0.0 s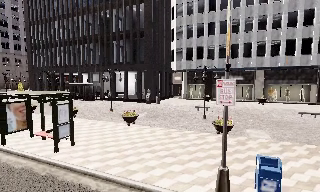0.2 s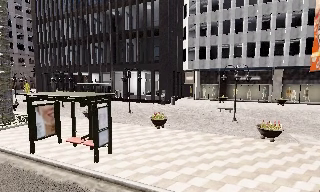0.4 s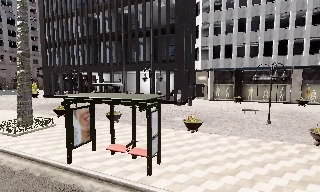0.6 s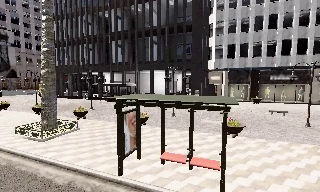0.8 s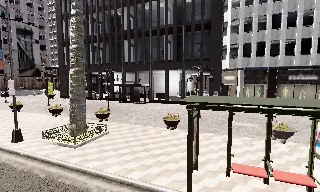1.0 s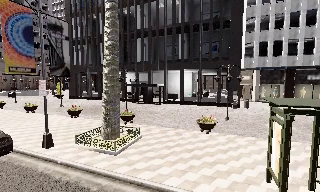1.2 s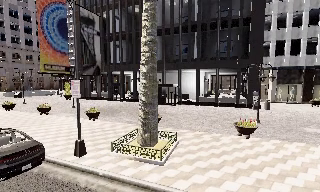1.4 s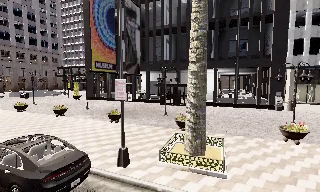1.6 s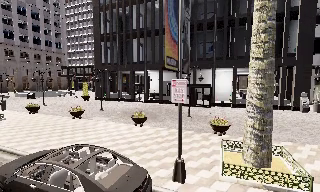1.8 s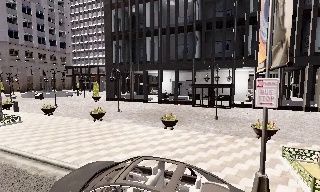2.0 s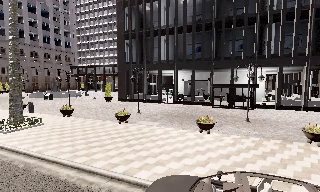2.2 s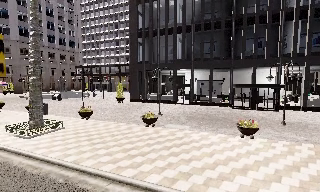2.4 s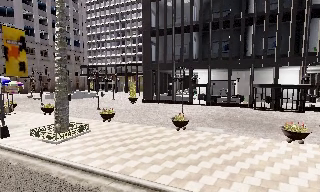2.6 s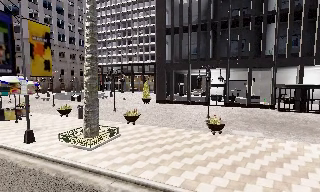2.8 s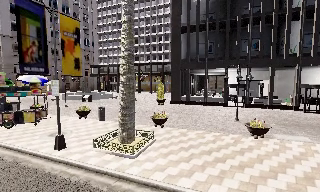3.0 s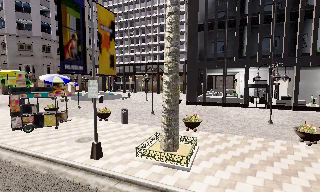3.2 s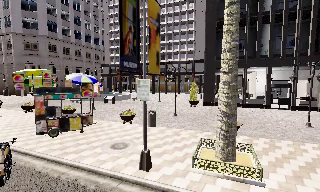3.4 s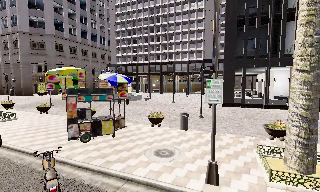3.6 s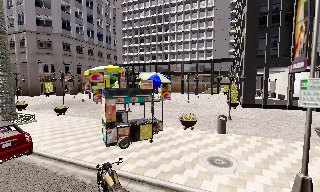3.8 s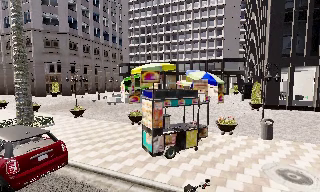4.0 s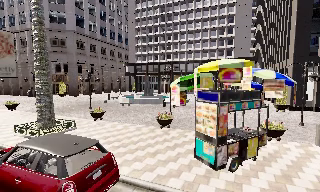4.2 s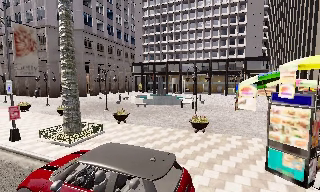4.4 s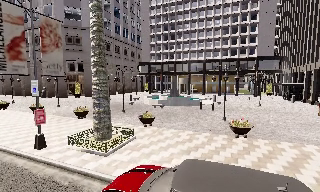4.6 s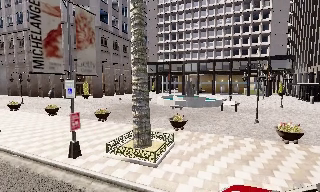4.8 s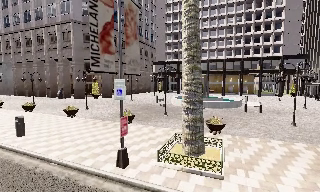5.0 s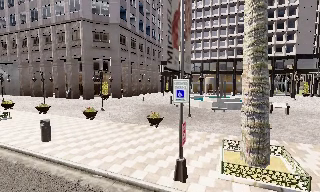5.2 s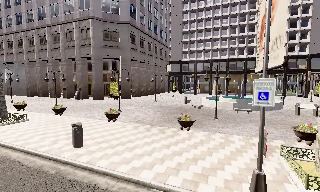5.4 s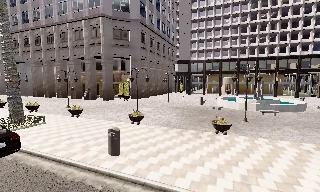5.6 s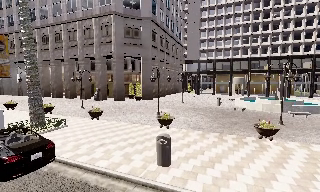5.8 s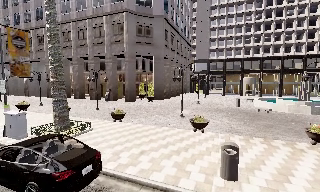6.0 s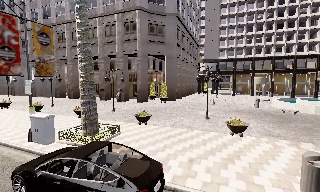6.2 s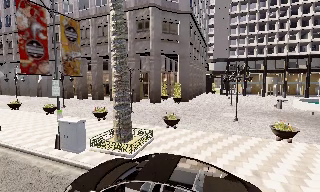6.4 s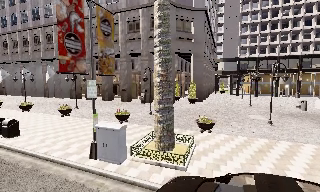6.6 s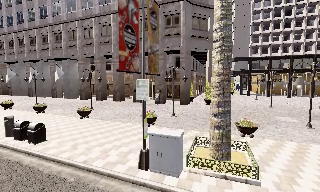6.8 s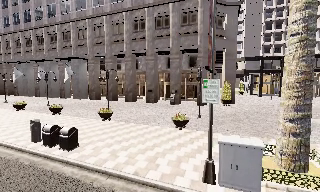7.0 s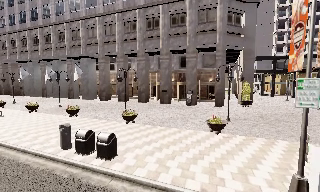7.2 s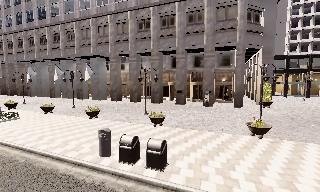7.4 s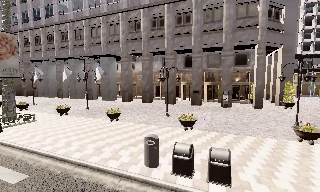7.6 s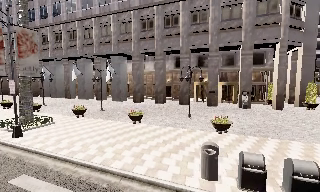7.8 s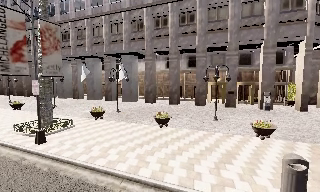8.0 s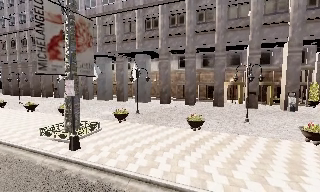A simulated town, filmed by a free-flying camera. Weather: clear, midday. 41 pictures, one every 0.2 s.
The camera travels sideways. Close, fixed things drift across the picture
to the right.
0.0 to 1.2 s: The camera travels to its left, about 14 m, so close, fixed things drift to the right.
1.2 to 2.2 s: The camera travels to its left and forward, about 12 m, so close, fixed things drift to the right.
2.2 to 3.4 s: The camera travels to its left, about 14 m, so close, fixed things drift to the right.
3.4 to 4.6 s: The camera travels to its left and forward, about 14 m, so close, fixed things drift to the right.
4.6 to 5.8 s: The camera travels to its left, about 14 m, so close, fixed things drift to the right.
5.8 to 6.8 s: The camera travels to its left and forward, about 12 m, so close, fixed things drift to the right.
6.8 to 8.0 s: The camera travels to its left, about 14 m, so close, fixed things drift to the right.
The film runs forward here.
